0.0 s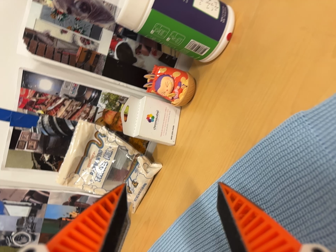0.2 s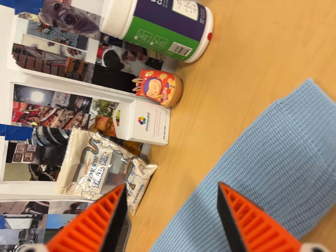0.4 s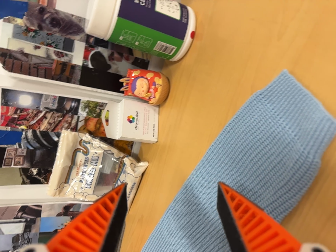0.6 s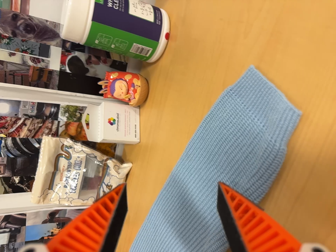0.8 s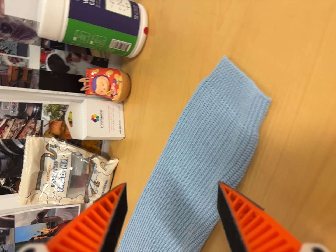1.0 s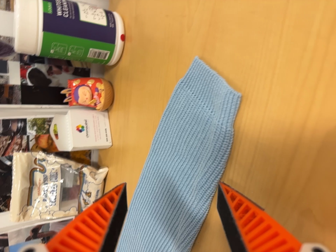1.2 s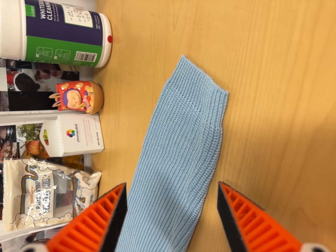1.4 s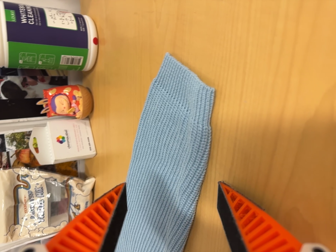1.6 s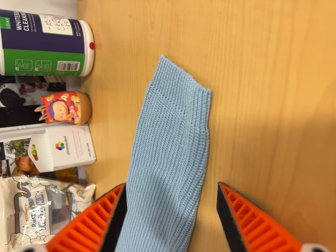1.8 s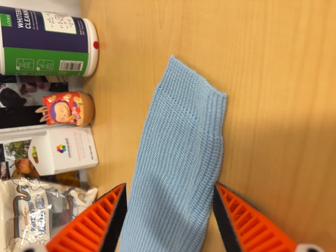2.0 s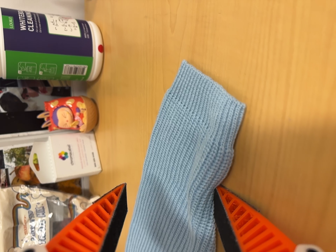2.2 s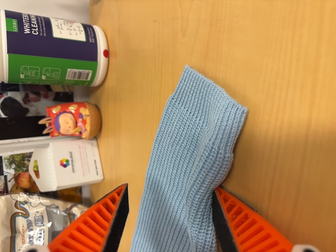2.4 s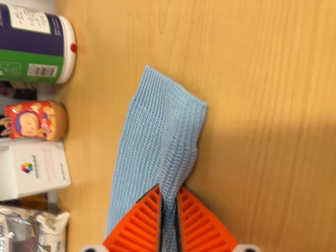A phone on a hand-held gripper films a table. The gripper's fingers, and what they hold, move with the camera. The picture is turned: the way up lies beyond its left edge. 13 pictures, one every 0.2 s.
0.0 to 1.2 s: The camera swings to its right by about 10 degrees, and the scene slides to the left. It travels to its right and backward, about 8 cm, so close, fixed things drift to the left. It rolls about its line of sight by about 20 degrees, and the scene rotates counterclockwise.
1.2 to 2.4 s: The camera travels forward, about 8 cm, so what stands in front looms larger.
The film runs forward here.
